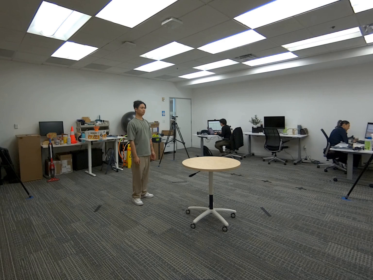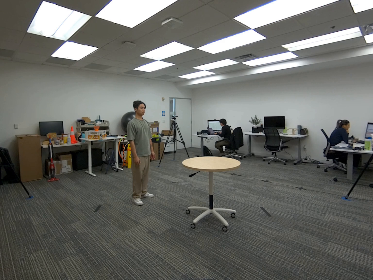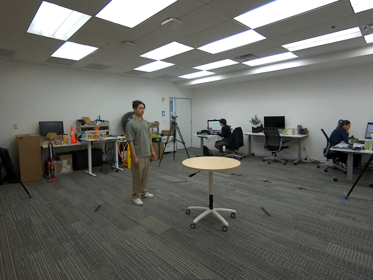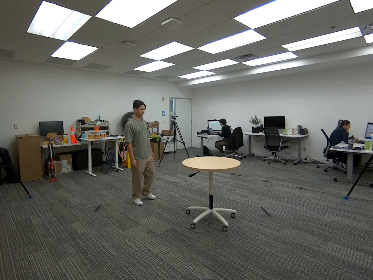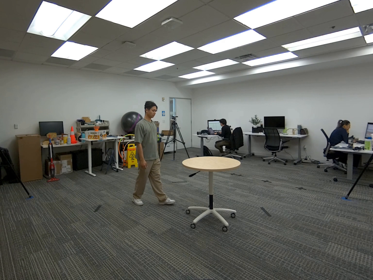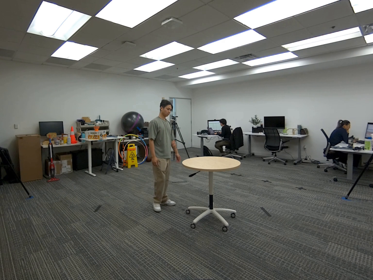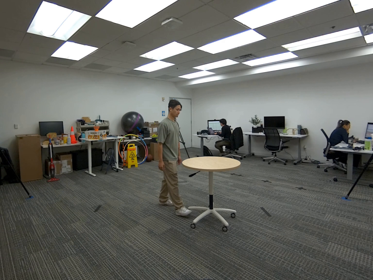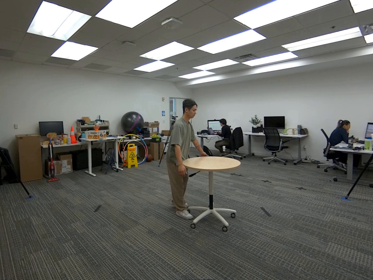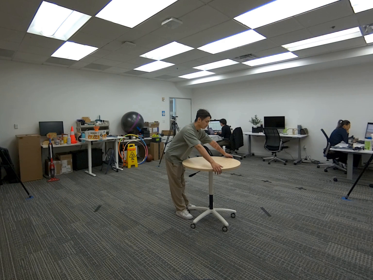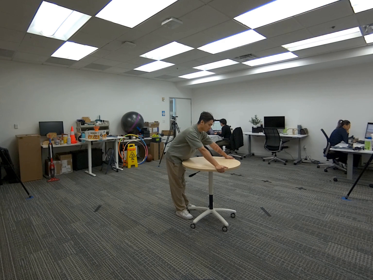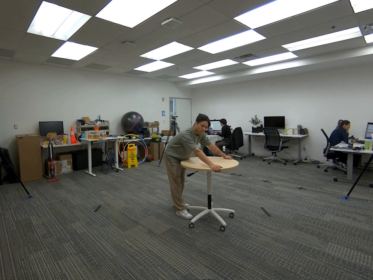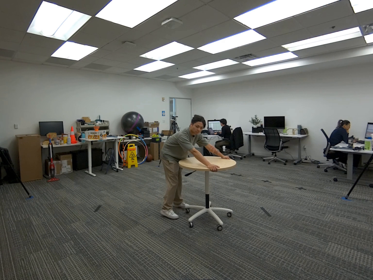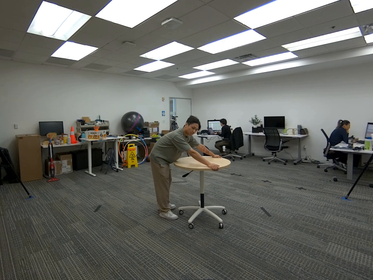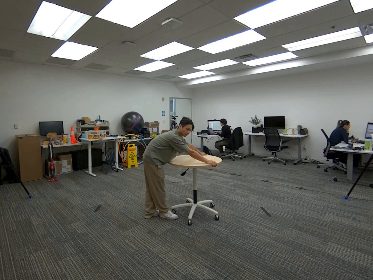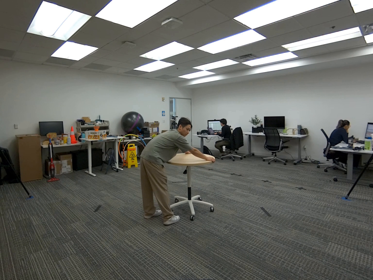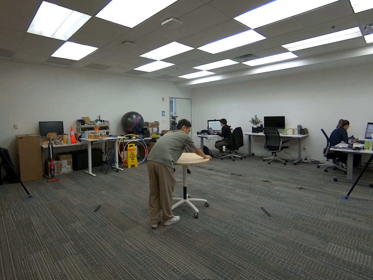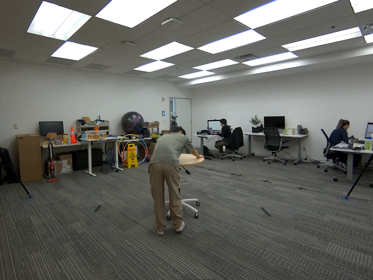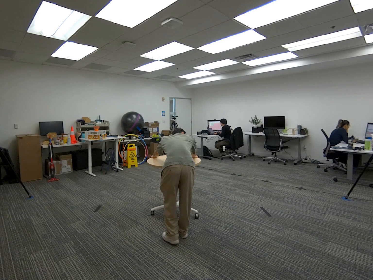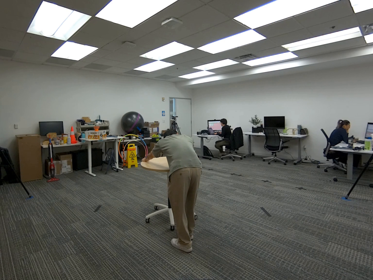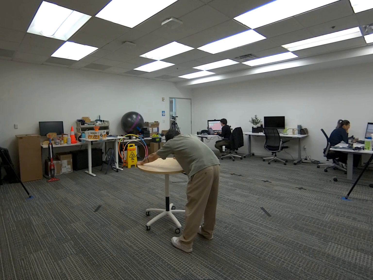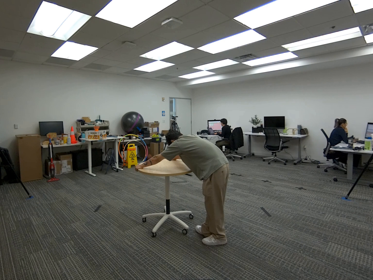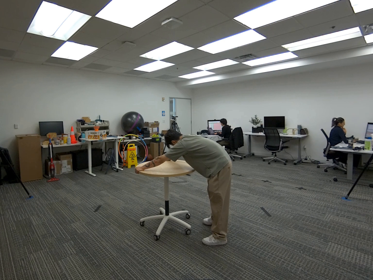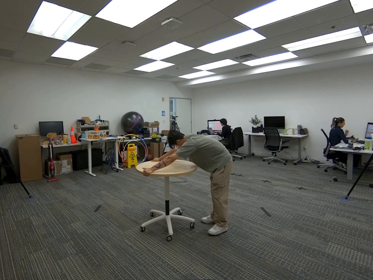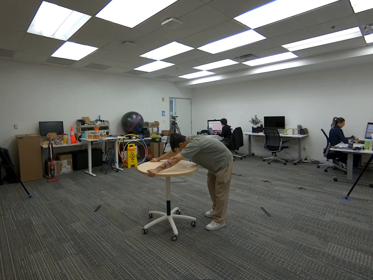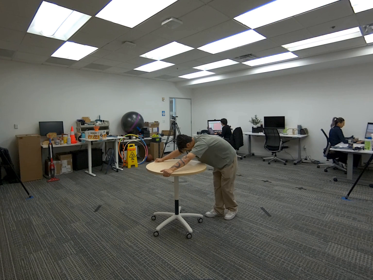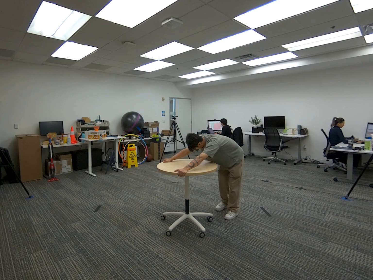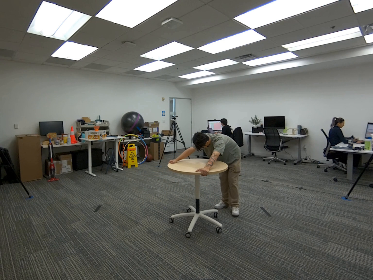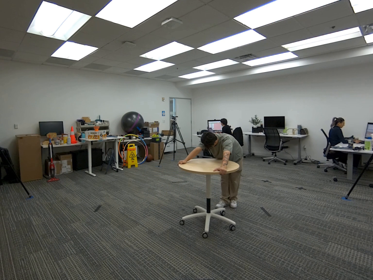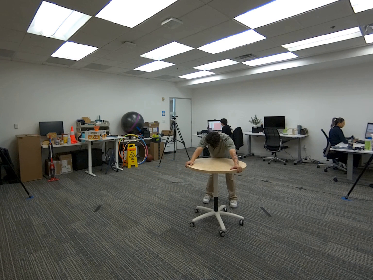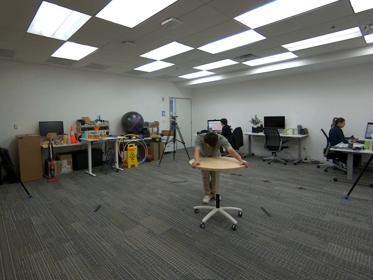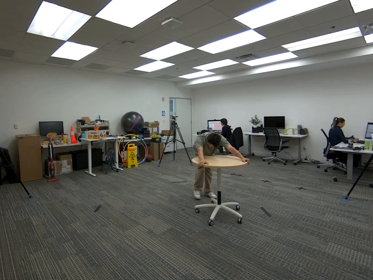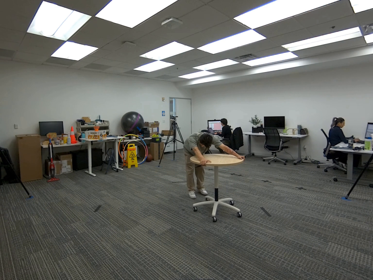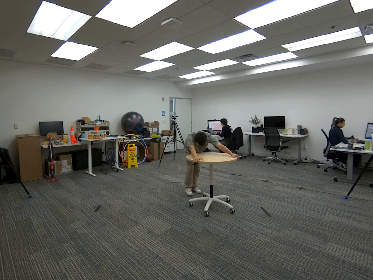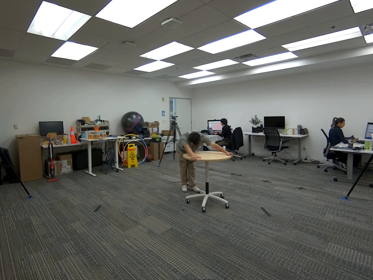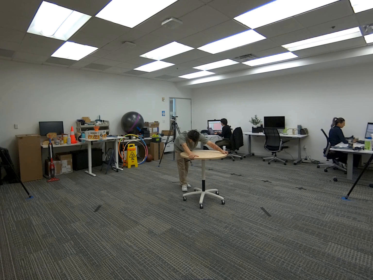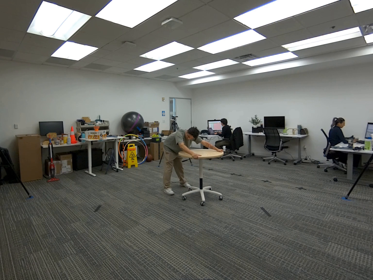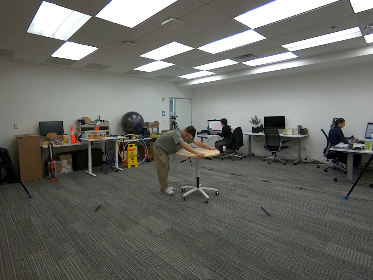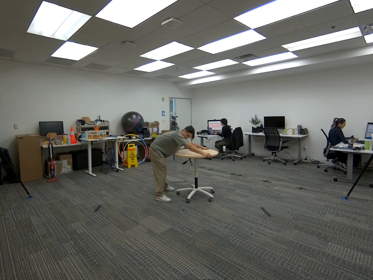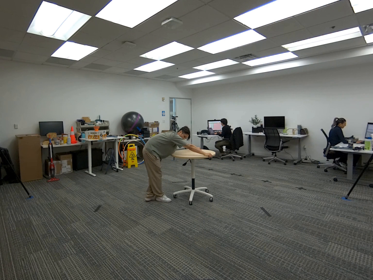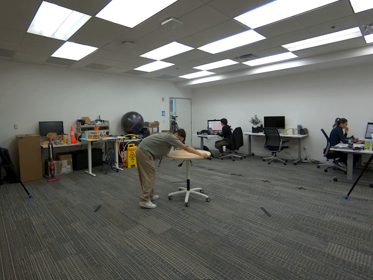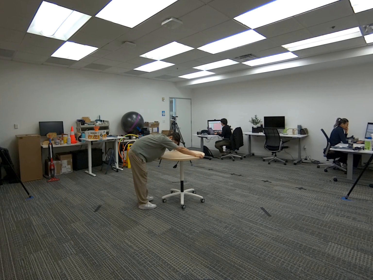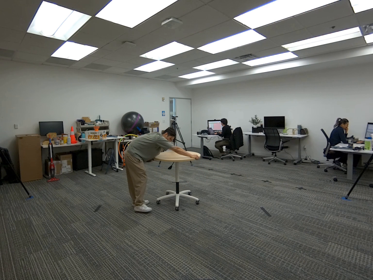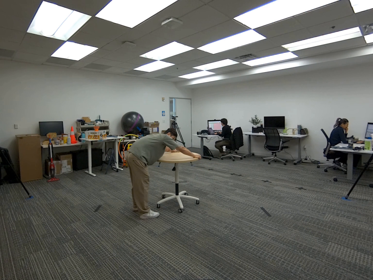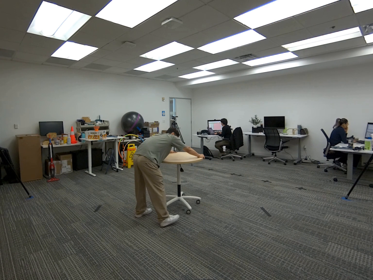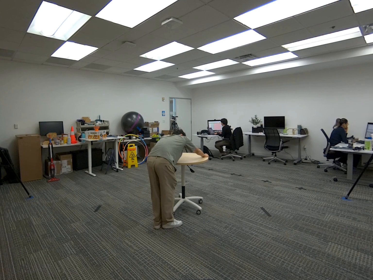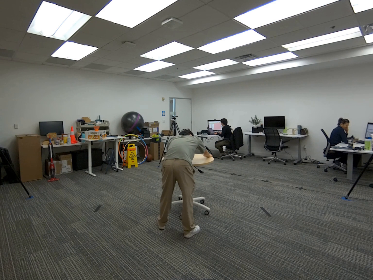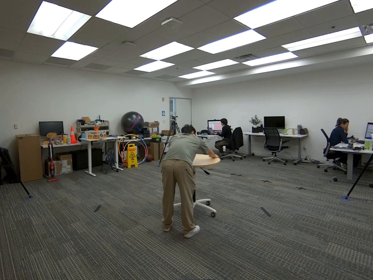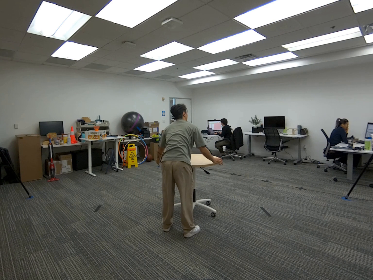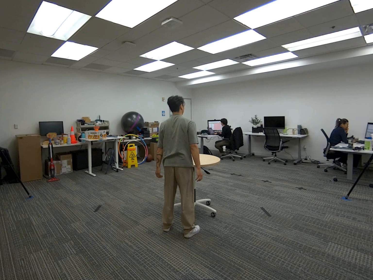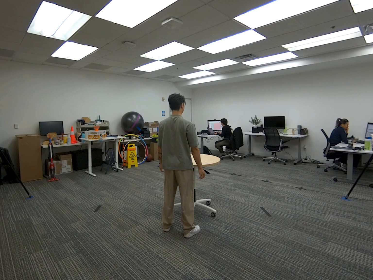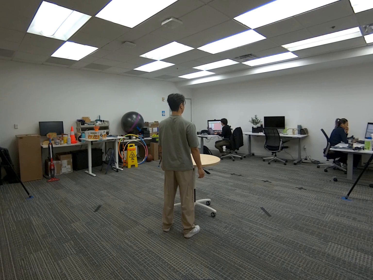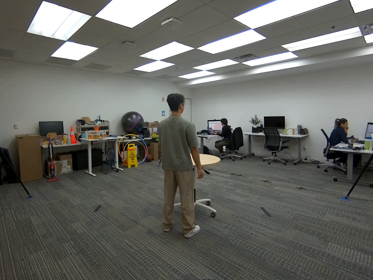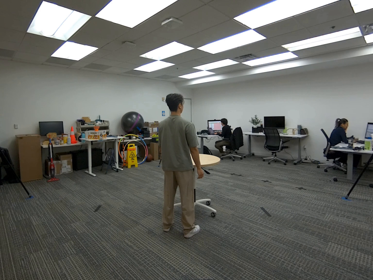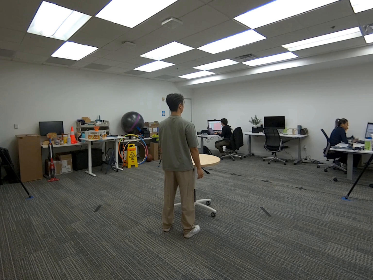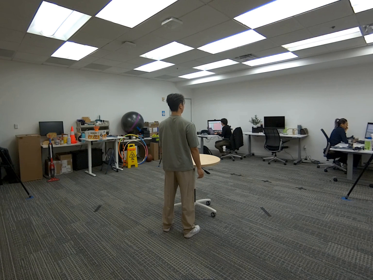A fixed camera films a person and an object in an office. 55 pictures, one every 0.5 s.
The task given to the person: Walk to the round table, use both of your hands to pull the table around the bounding area.
